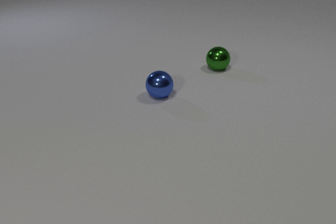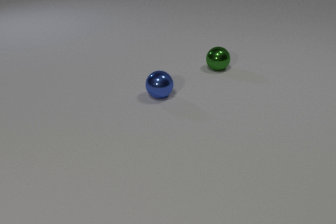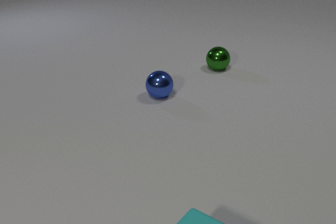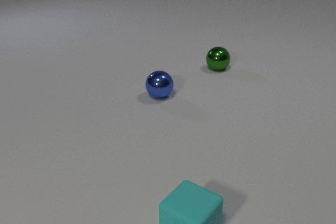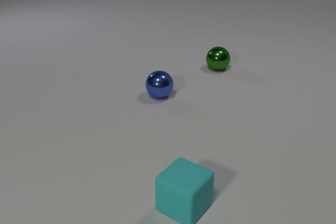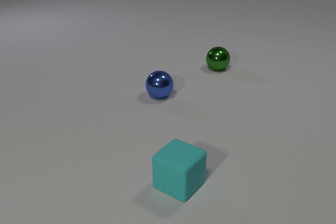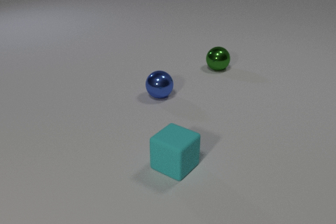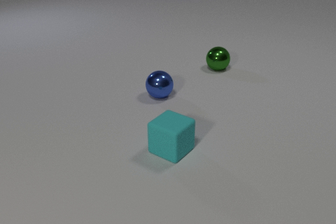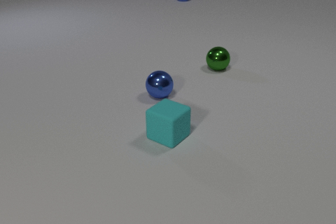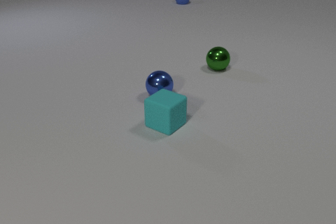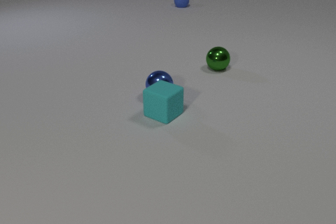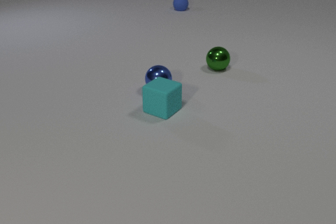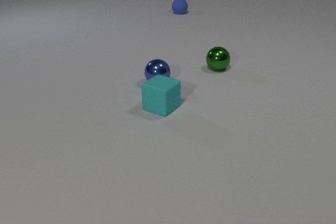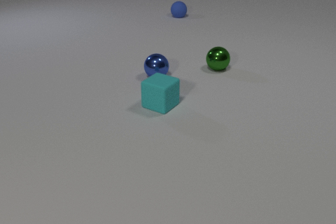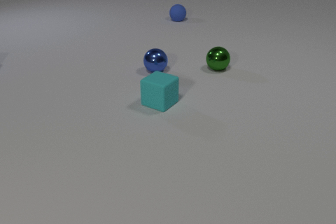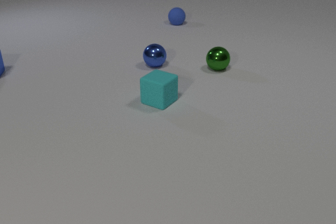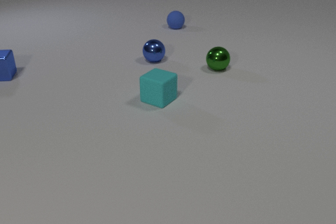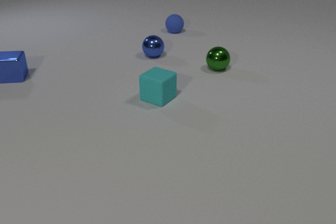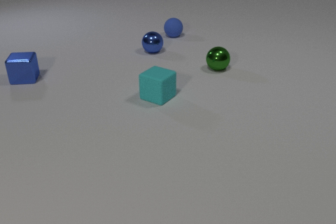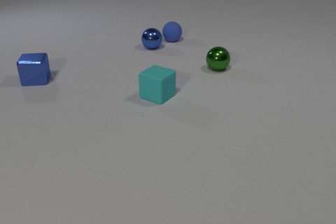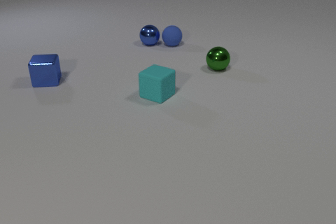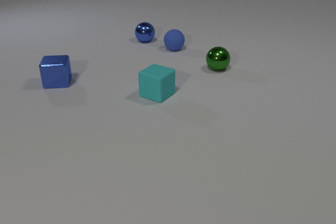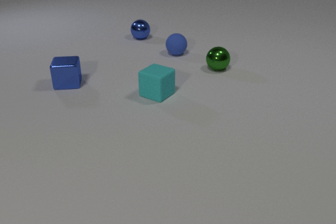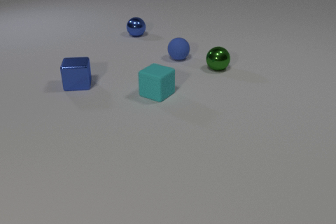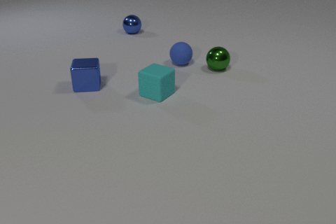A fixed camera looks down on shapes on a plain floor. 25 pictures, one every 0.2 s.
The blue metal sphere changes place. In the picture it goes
away from the camera.
The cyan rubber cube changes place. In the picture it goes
away from the camera.
0.0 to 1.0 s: The cyan rubber cube comes in at the bottom edge, slides away from the camera.
1.0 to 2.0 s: The cyan rubber cube slides away from the camera. The blue rubber sphere comes in at the top edge, rolls toward the camera.
2.0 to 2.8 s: The cyan rubber cube slides away from the camera. The blue metal sphere rolls away from the camera. The blue rubber sphere rolls toward the camera. The cyan rubber cube and the blue metal sphere collide.
2.8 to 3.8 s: The cyan rubber cube slides away from the camera. The blue metal sphere rolls away from the camera. The blue rubber sphere rolls toward the camera. The blue metal cube comes in at the left edge, slides to the right and toward the camera.
3.8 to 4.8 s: The blue metal sphere rolls away from the camera and to the left. The blue rubber sphere rolls toward the camera. The blue metal cube slides to the right and toward the camera. The blue metal sphere and the blue rubber sphere collide.
Are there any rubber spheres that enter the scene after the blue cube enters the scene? no.
What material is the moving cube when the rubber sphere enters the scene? rubber.
How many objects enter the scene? 3.
